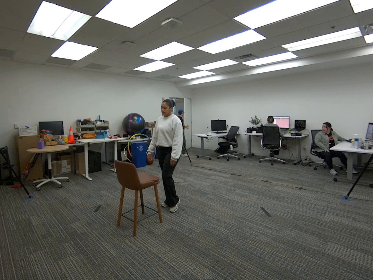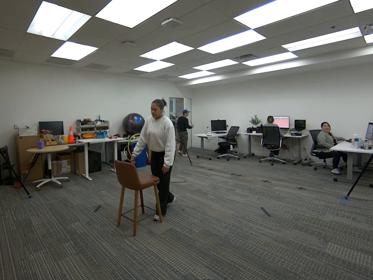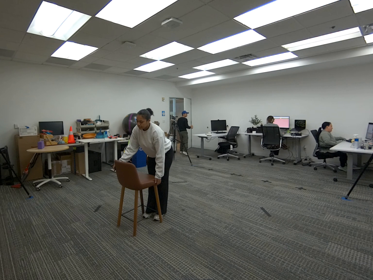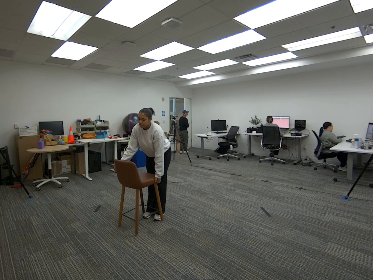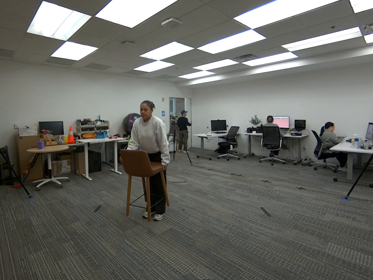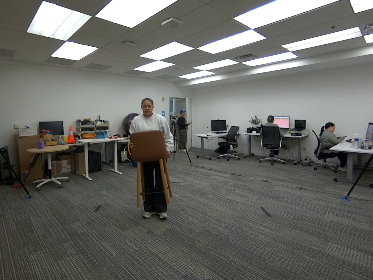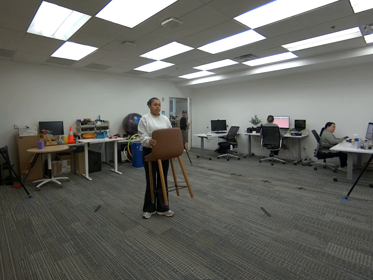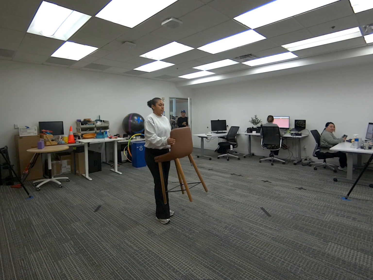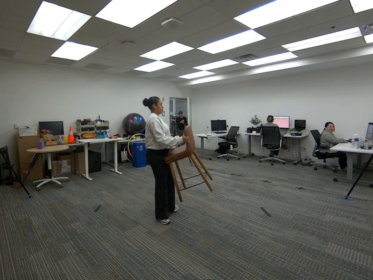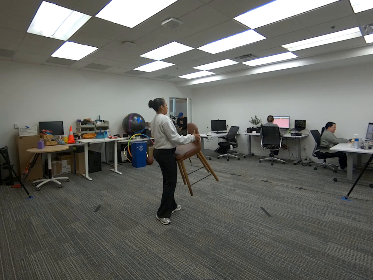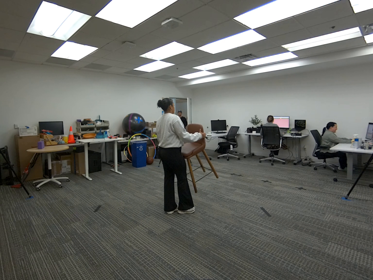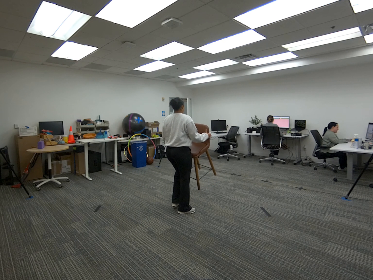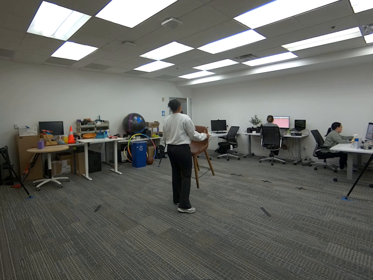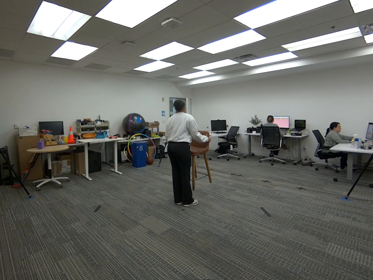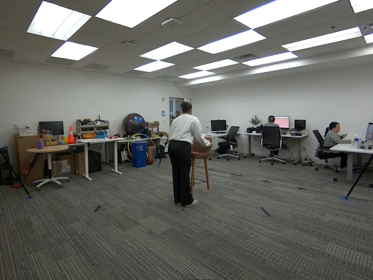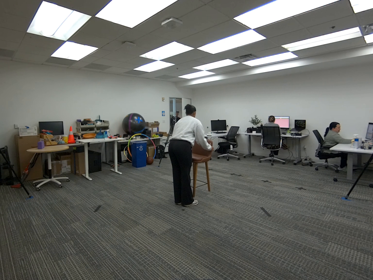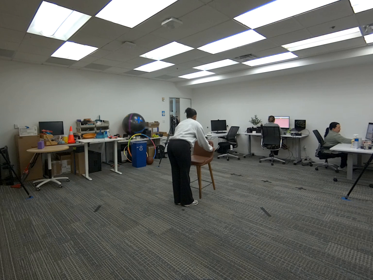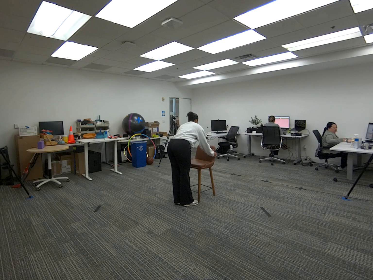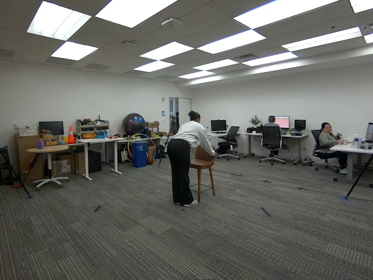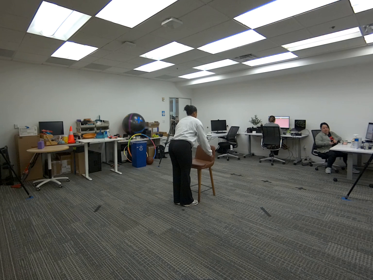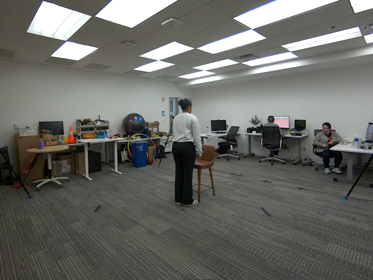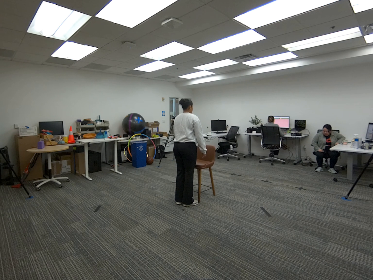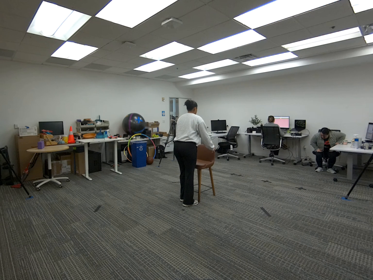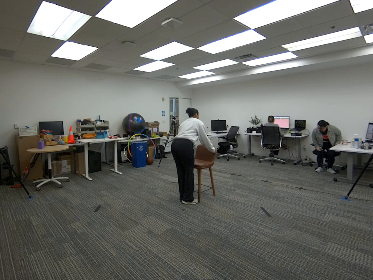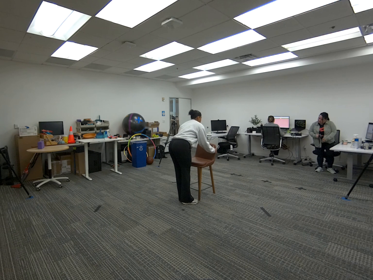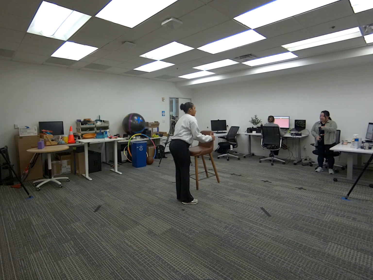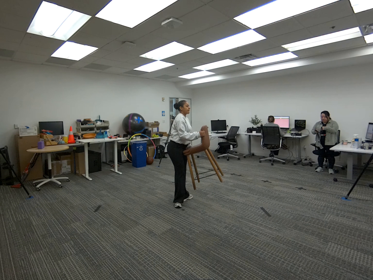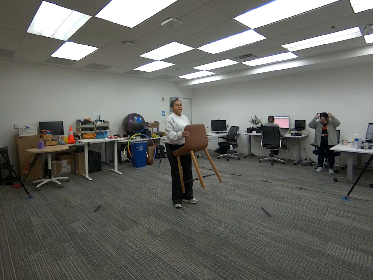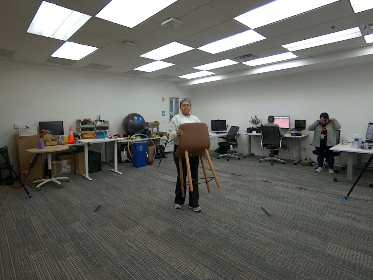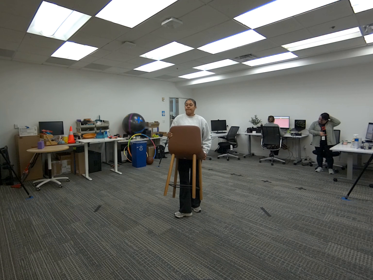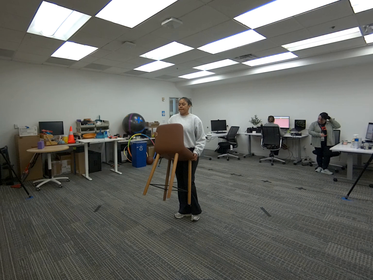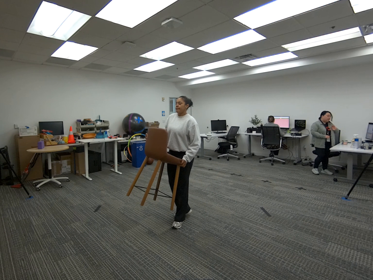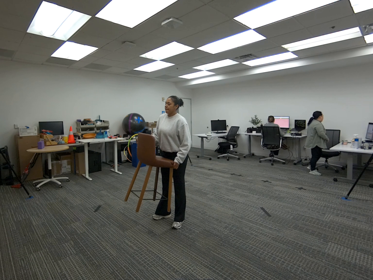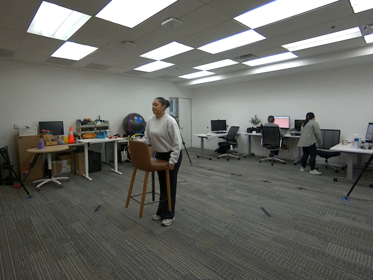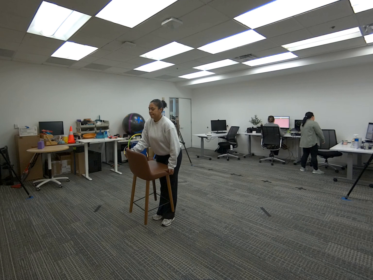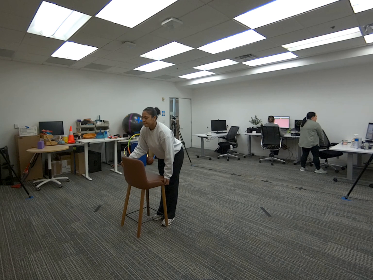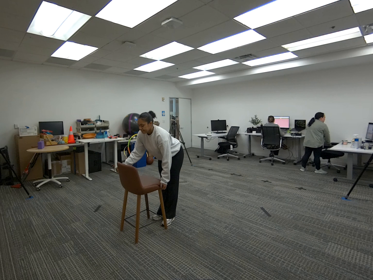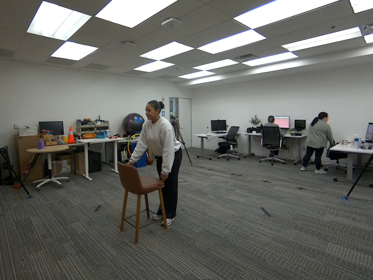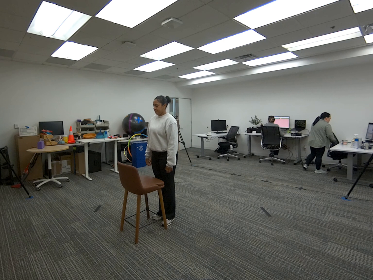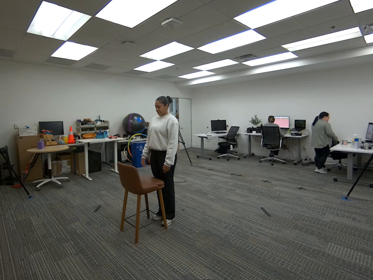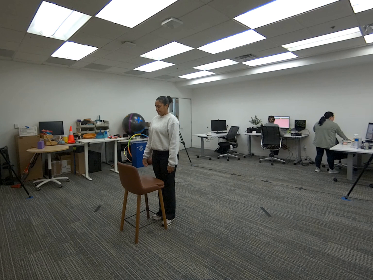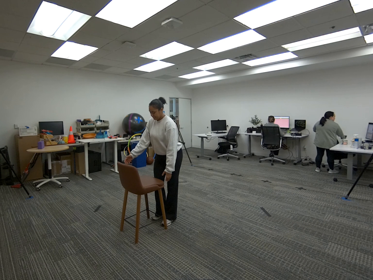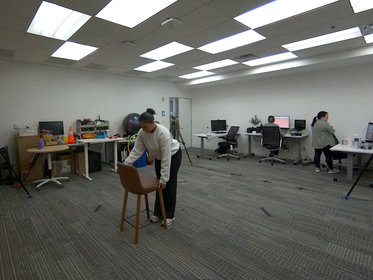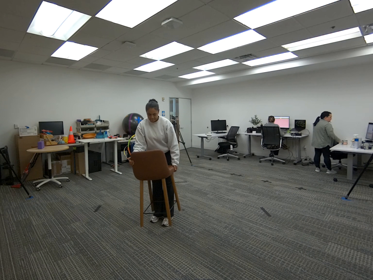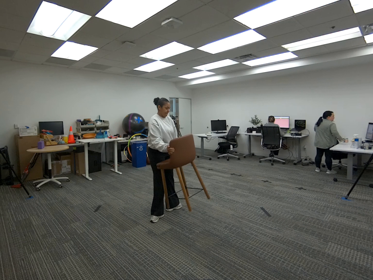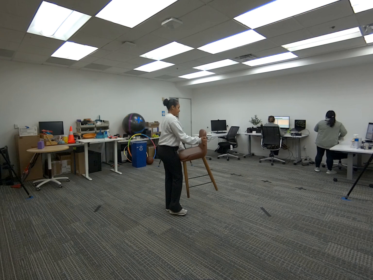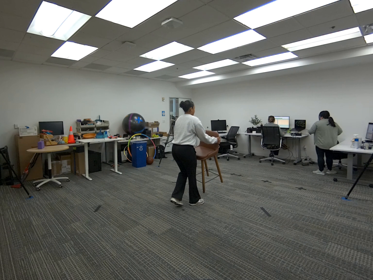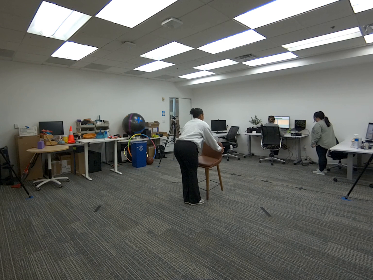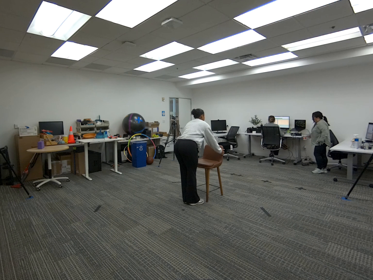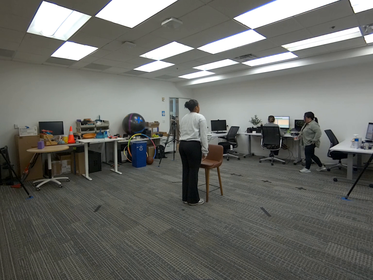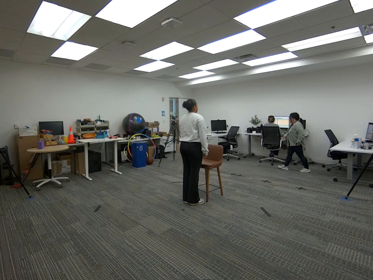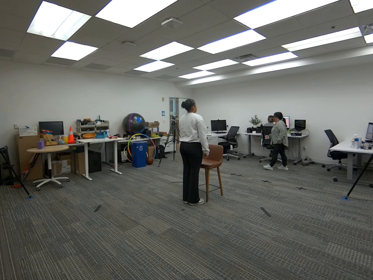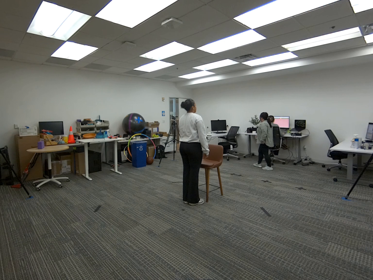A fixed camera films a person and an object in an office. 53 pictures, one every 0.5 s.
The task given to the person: Walk over to the tall bar stool and grasp the stool with both hands rotating the bar stool 180° and then placing the tall bar stool back on the ground.
